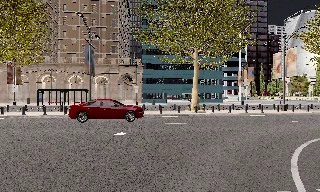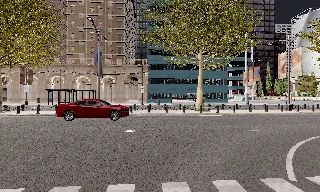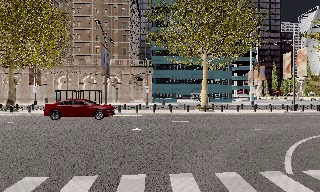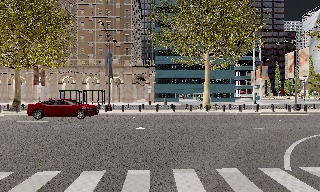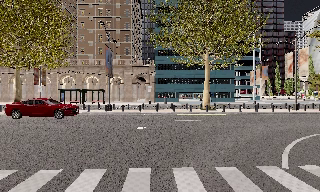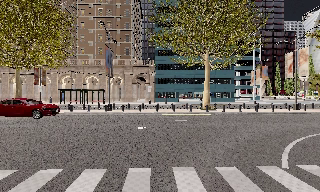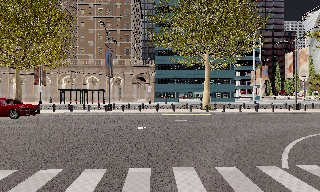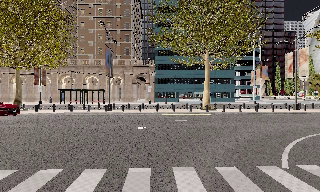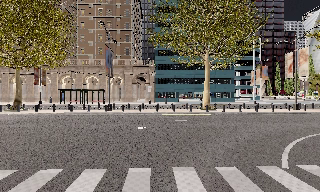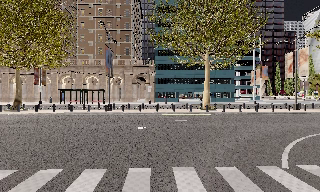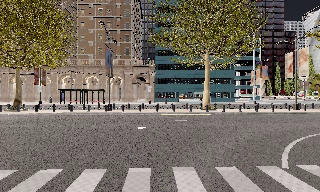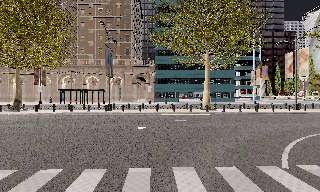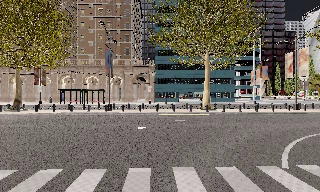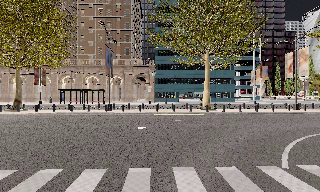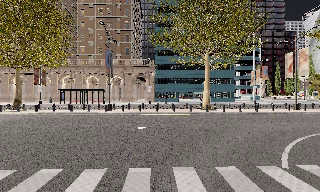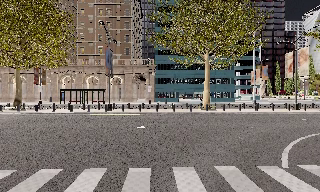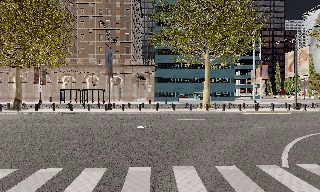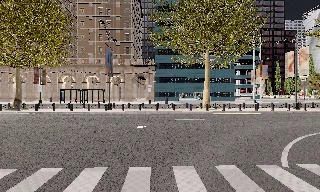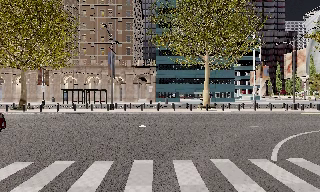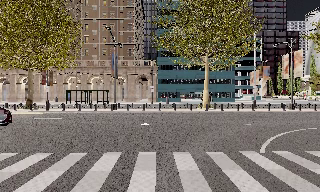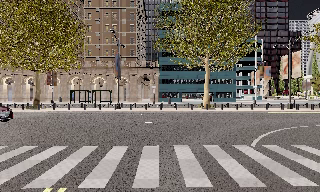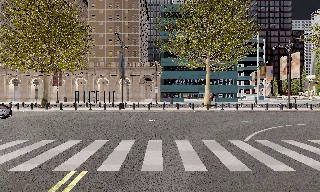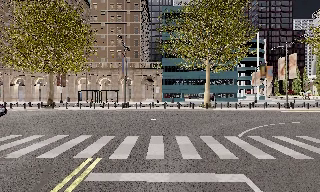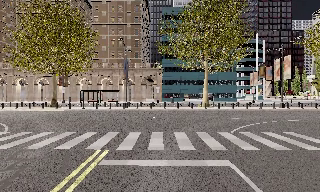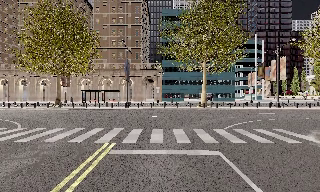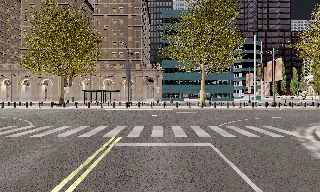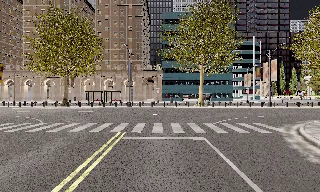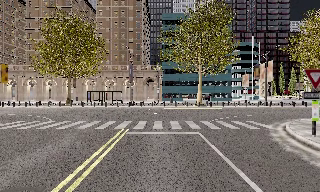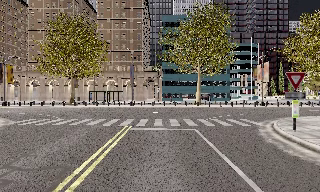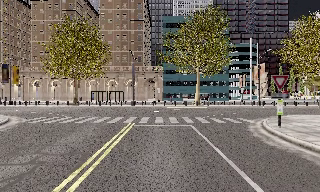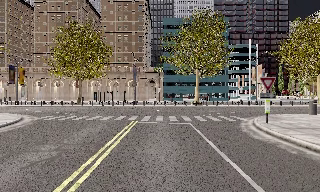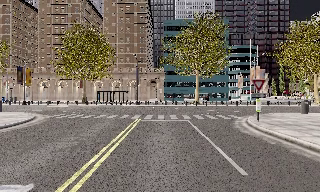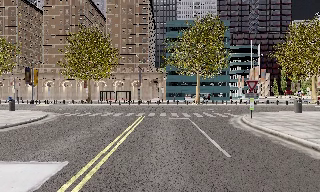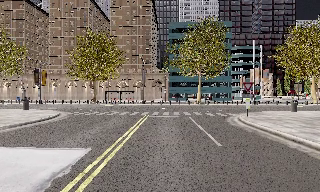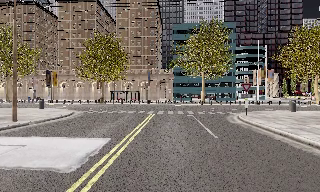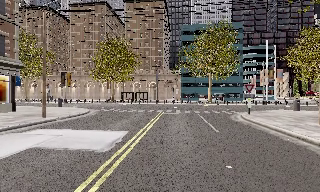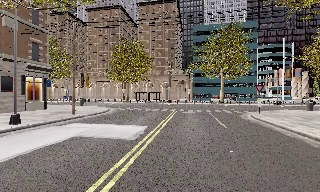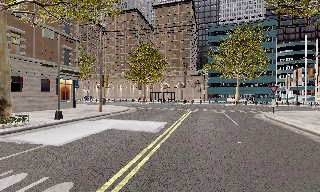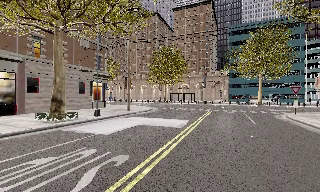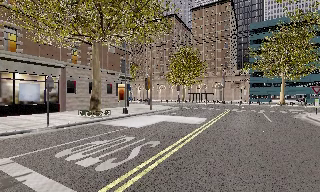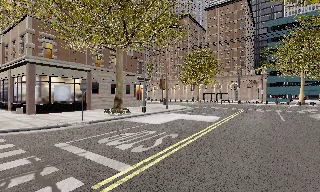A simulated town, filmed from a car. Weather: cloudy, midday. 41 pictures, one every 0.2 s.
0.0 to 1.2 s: The camera travels backward, about 1 m, so what stands in front gets smaller. It loses speed.
1.2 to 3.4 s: The camera keeps its place and its aim.
3.4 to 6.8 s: The camera travels backward, about 14 m, so what stands in front gets smaller. It gains speed.
6.8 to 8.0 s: The scene slides to the right, as the camera pans about 30 degrees to its left. It travels backward, about 8 m, so what stands in front gets smaller.
The film runs backward here.
